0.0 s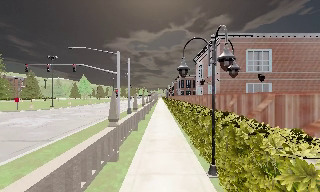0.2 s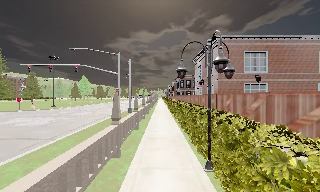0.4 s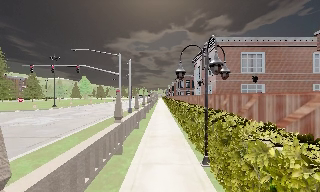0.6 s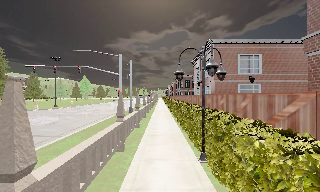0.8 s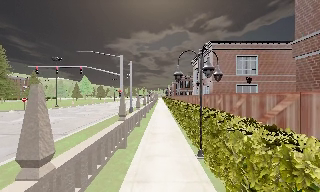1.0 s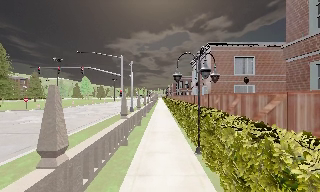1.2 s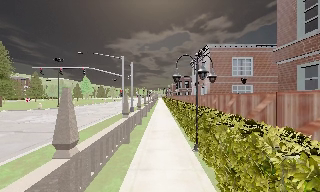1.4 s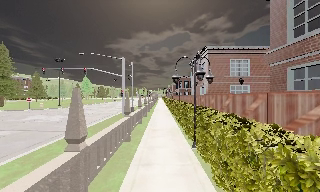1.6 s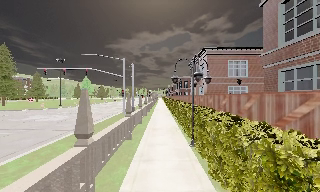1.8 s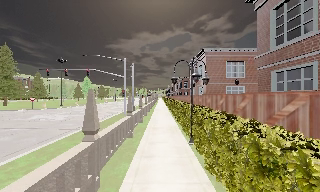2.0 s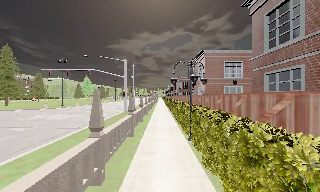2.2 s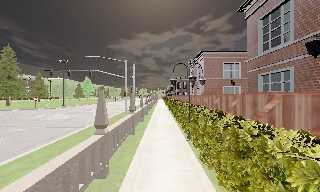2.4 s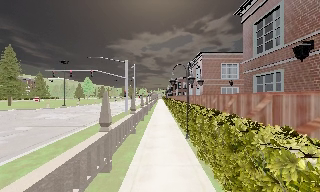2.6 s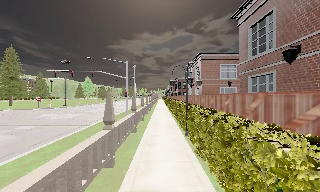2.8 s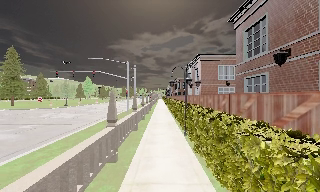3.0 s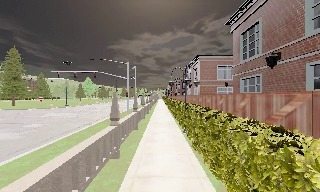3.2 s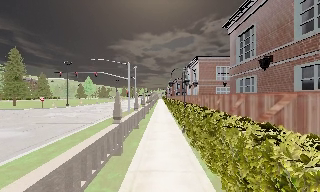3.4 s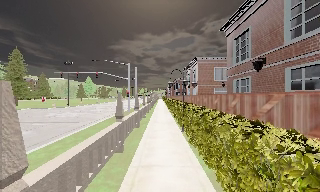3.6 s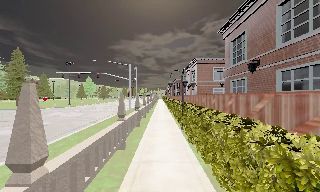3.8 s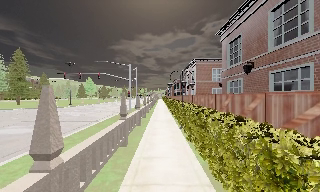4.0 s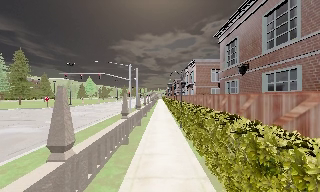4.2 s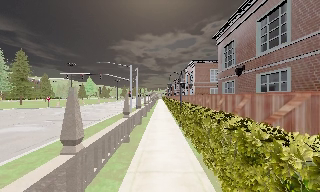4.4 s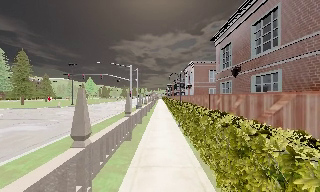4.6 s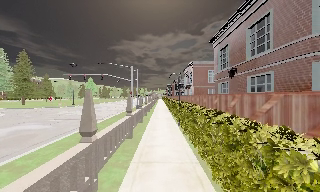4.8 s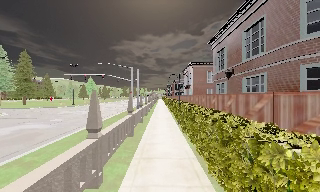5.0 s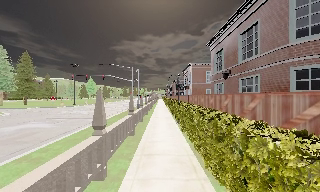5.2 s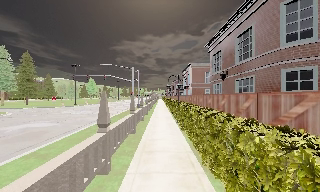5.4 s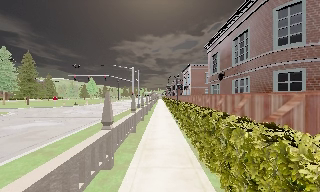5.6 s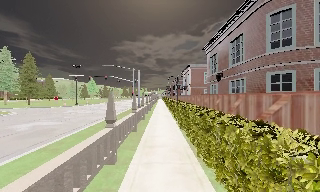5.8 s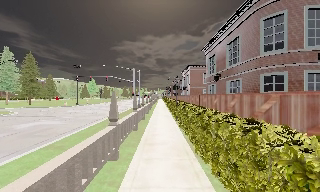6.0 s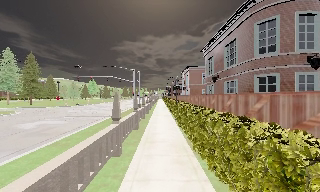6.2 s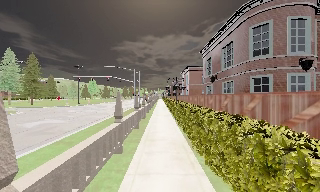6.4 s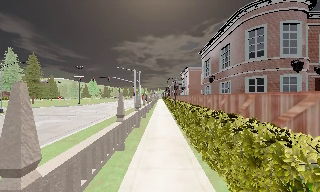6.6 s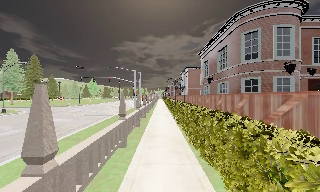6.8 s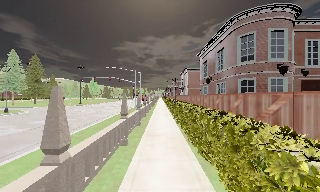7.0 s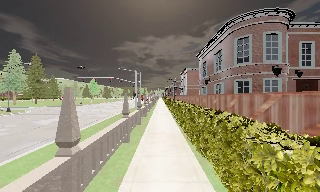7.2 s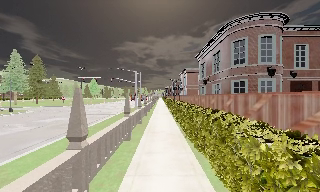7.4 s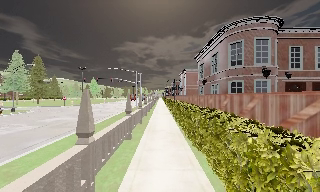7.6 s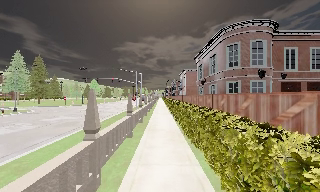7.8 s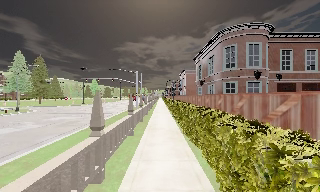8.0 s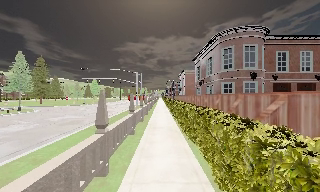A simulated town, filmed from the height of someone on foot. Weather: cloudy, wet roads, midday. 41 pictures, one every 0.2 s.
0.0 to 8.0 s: The camera travels backward, about 16 m, so what stands in front gets smaller.
The film runs backward here.
